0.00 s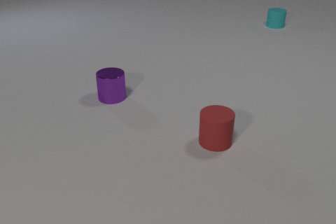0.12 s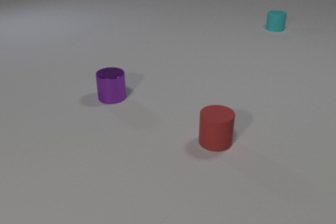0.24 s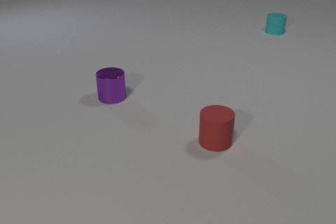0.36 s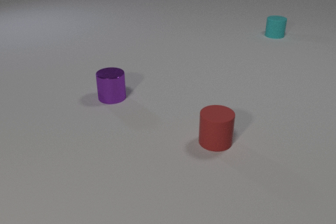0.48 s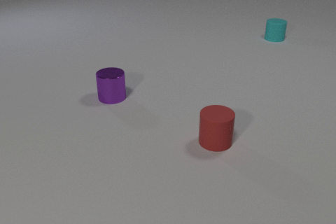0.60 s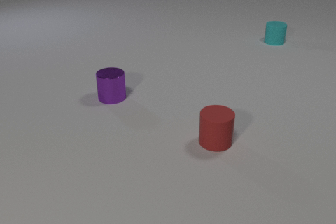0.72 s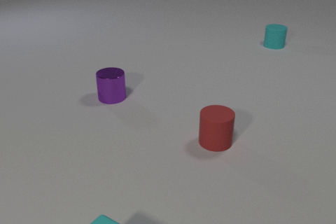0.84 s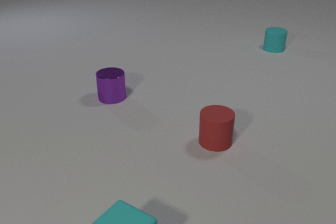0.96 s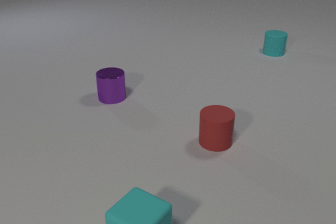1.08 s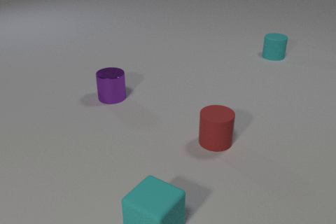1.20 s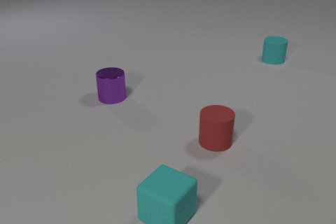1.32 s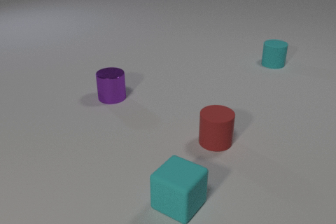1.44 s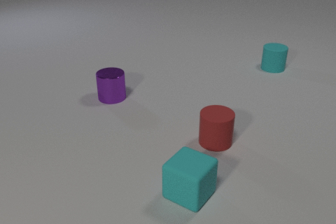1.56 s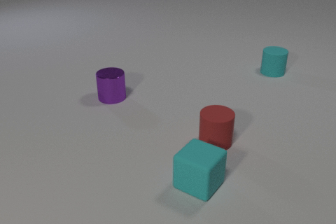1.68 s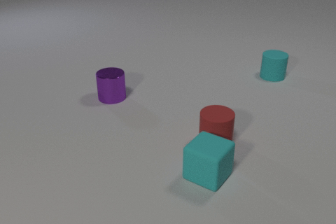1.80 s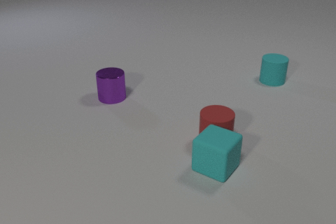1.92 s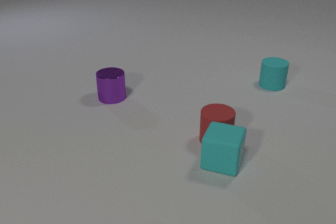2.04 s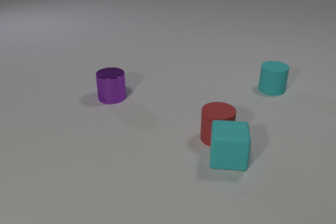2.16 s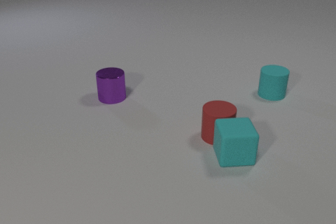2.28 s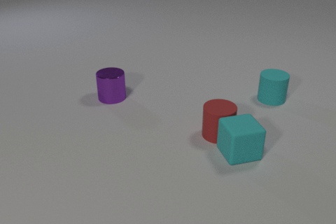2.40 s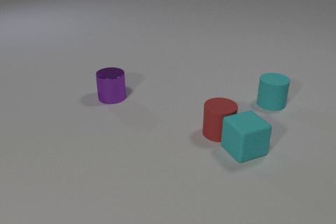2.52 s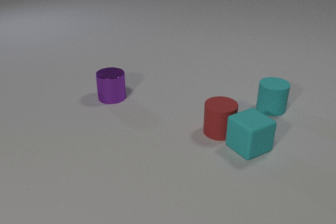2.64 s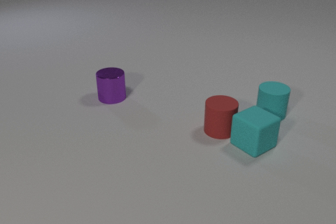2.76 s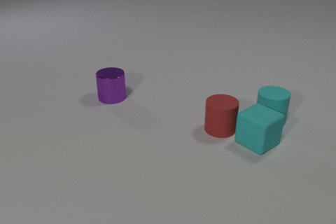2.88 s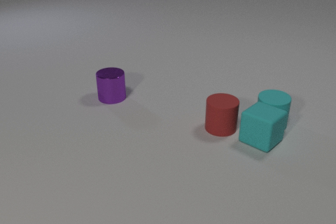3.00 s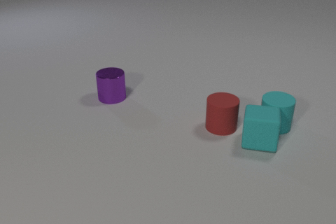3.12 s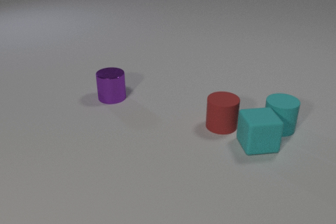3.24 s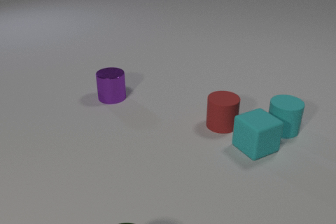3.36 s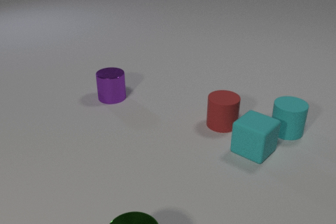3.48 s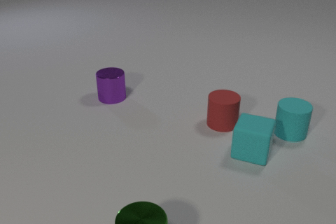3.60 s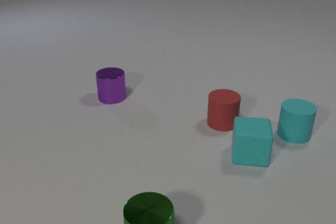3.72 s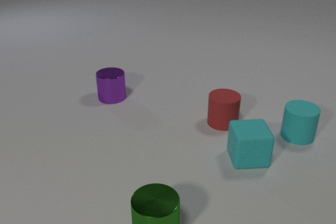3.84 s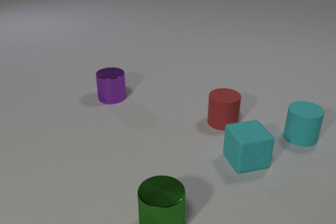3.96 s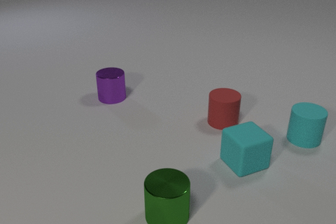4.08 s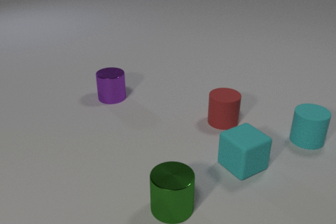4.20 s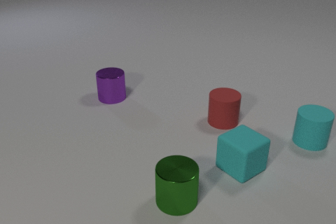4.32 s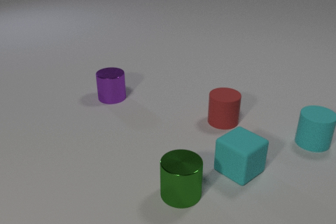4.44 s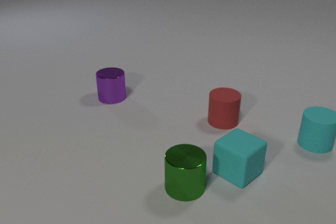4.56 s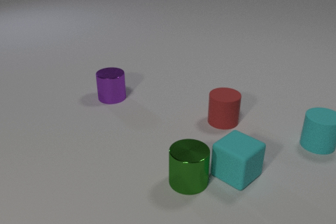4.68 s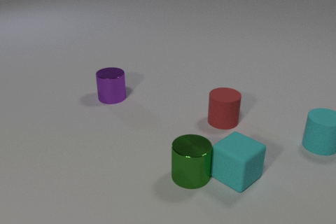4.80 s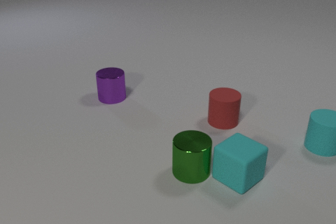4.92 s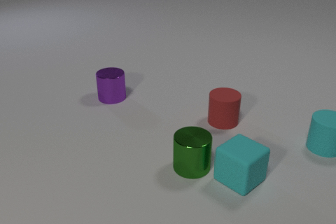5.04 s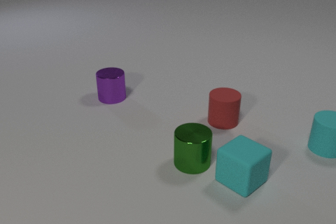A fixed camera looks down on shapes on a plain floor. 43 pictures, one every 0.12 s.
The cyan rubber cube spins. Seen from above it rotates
counterclockwise.
The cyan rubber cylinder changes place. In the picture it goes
toward the camera.
0.00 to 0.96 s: The cyan rubber cube comes in at the bottom edge, slides away from the camera and to the right. The cyan rubber cylinder slides toward the camera.
0.96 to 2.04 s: The cyan rubber cube slides away from the camera and to the right, spins counterclockwise seen from above by about 30 degrees, its near face sliding to the right. The cyan rubber cylinder slides toward the camera. The cyan rubber cube and the red rubber cylinder collide.
2.04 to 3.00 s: The cyan rubber cube slides away from the camera and to the right, spins counterclockwise seen from above by about 90 degrees, its near face sliding to the right. The red rubber cylinder slides away from the camera. The cyan rubber cylinder slides toward the camera. The cyan rubber cube and the cyan rubber cylinder collide.
3.00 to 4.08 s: The cyan rubber cube slides toward the camera, spins so that its near face slides to the right, counterclockwise seen from above. The red rubber cylinder slides away from the camera. The green metal cylinder comes in at the bottom edge, slides away from the camera and to the right. The cyan rubber cylinder slides to the right and toward the camera.
4.08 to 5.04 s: The cyan rubber cube slides toward the camera. The green metal cylinder slides away from the camera. The cyan rubber cylinder slides to the right and toward the camera. The cyan rubber cube and the green metal cylinder collide.
How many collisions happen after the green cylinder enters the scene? 1.
What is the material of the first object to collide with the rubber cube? rubber.
What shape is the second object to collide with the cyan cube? cylinder.
